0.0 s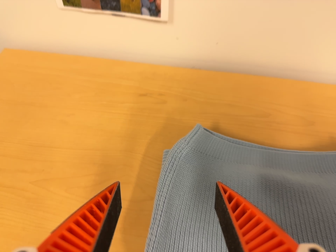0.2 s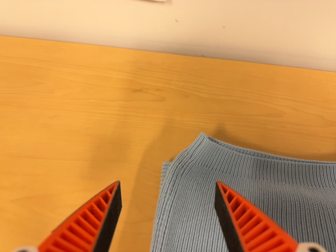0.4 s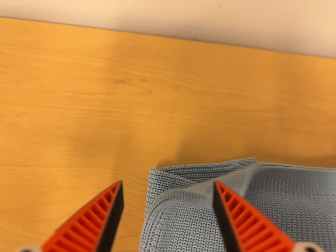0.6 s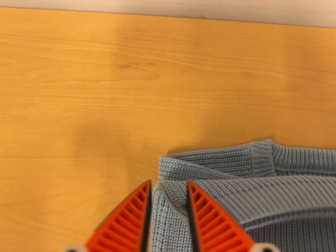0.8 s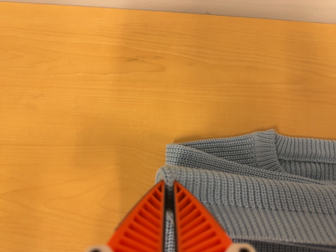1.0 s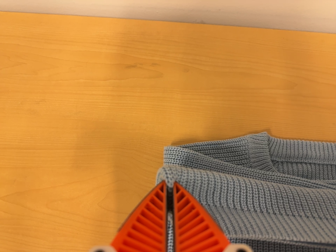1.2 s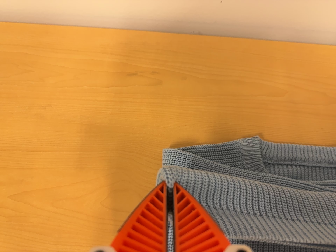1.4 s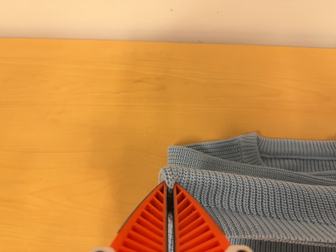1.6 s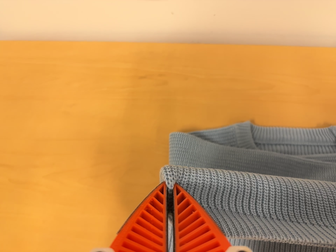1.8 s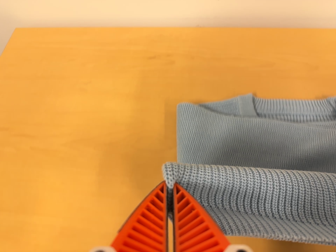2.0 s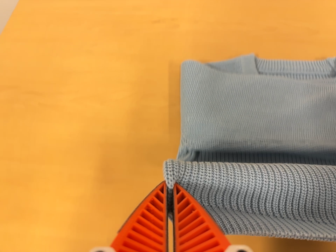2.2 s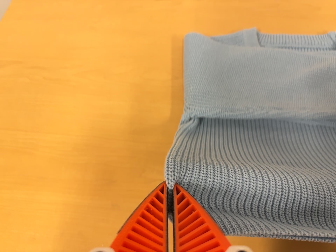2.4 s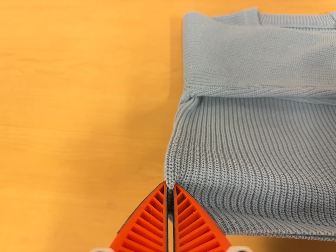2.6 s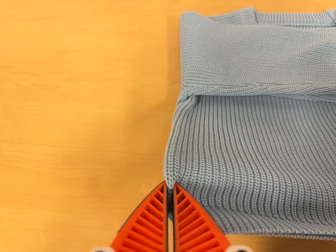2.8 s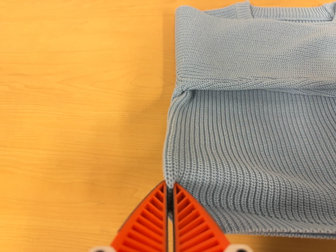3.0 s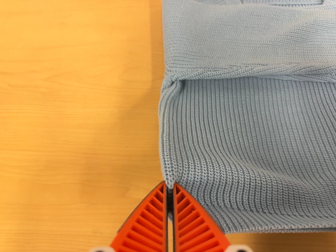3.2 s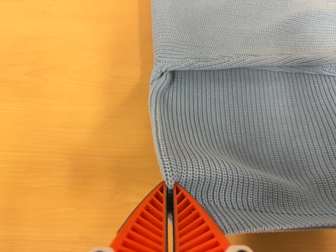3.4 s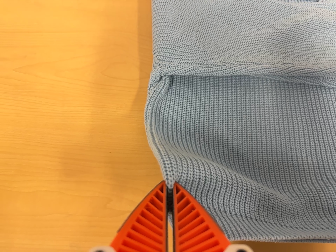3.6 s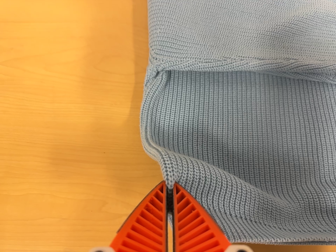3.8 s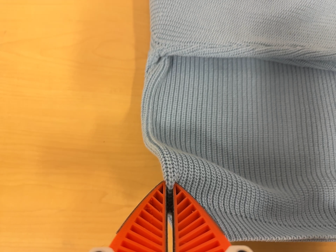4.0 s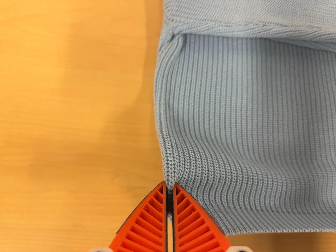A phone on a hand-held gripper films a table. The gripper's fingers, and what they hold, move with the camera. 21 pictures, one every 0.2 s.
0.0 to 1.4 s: The camera travels toward the top of its view, about 6 cm. Its aim tips toward the bottom of its view by about 10 degrees.
1.4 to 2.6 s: The camera travels toward the bottom of its view, about 16 cm, so close, fixed things drift upward.
2.6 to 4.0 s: The camera pans to its right by about 10 degrees. It travels forward and to its left, about 10 cm, so what stands in front looms larger. Its aim tips toward the bottom of its view by about 10 degrees, and the scene shifts upward.
The film runs backward here.
